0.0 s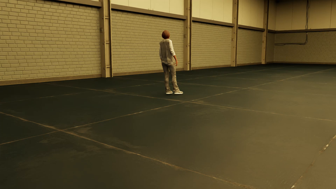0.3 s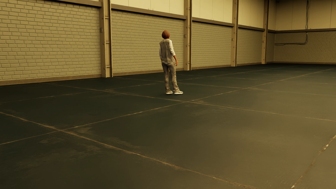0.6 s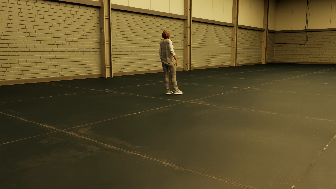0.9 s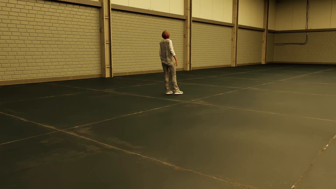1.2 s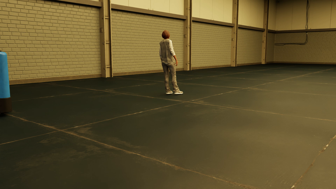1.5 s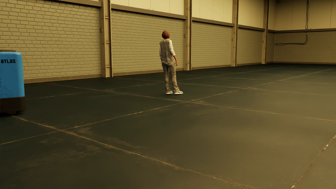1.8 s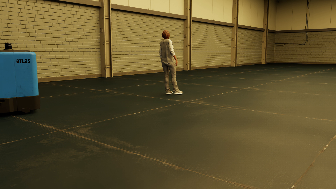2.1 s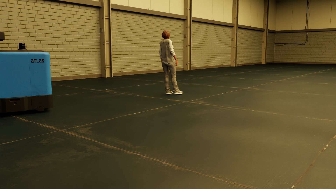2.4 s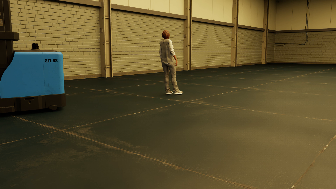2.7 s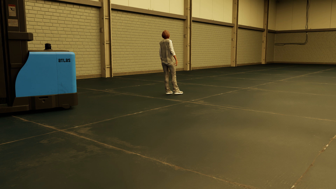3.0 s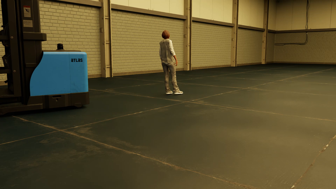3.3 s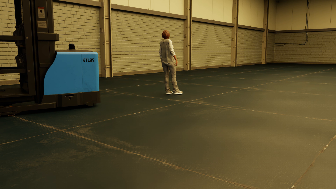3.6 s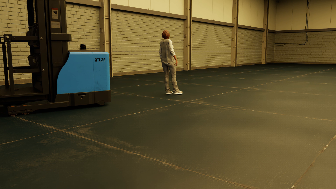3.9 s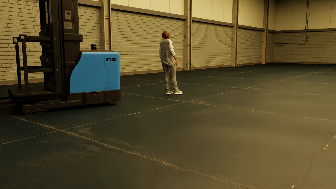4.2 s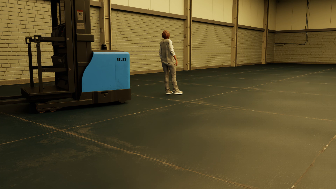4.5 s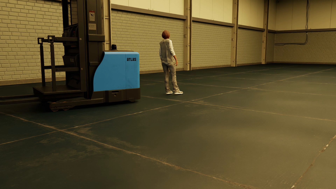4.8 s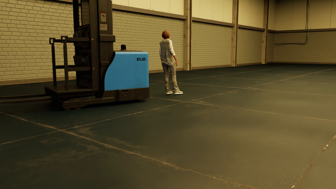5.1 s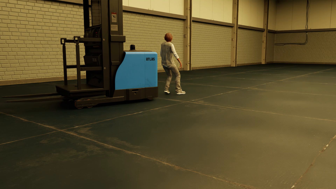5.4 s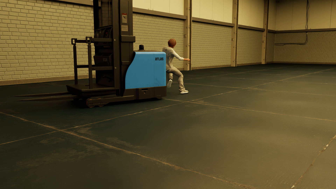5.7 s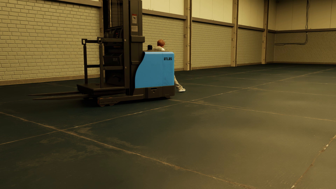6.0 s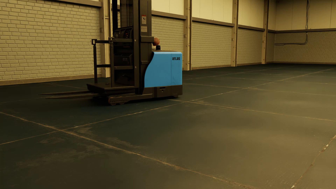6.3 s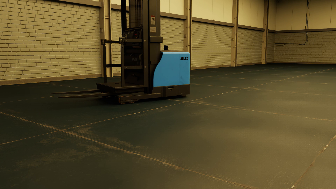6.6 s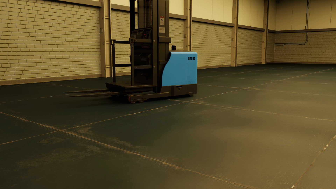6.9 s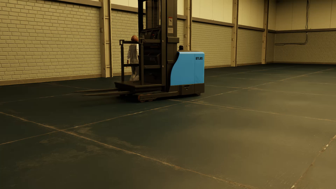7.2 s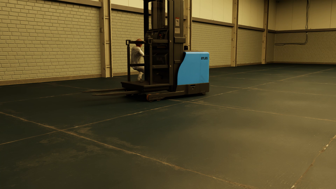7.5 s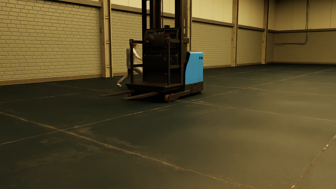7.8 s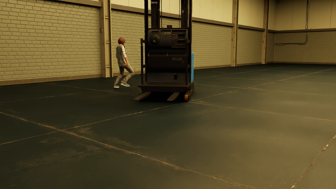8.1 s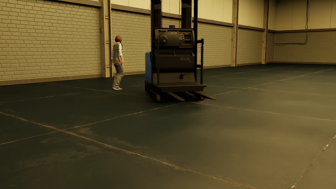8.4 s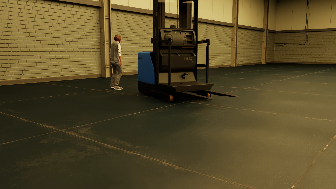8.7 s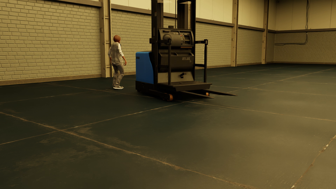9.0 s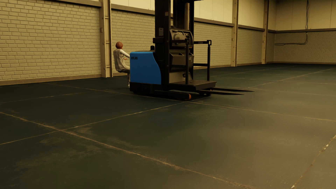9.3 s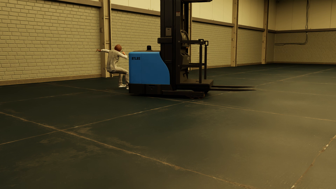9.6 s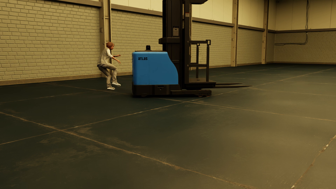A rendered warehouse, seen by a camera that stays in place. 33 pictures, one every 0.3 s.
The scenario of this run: Near miss between a forklift and a person.
